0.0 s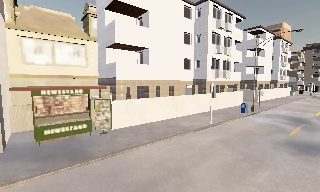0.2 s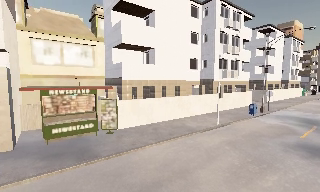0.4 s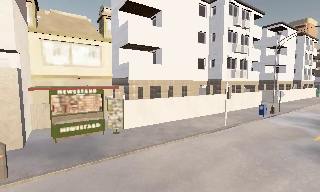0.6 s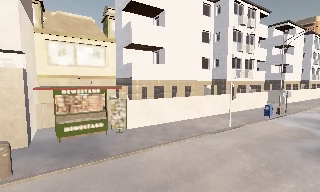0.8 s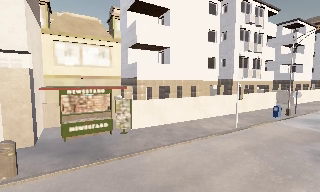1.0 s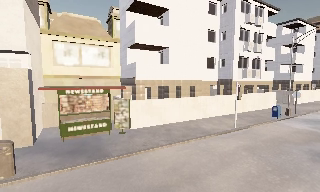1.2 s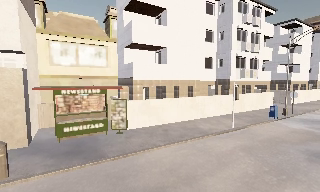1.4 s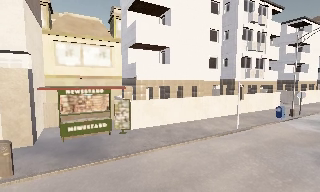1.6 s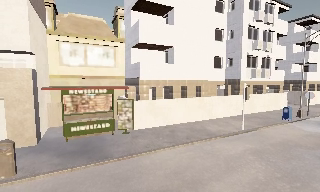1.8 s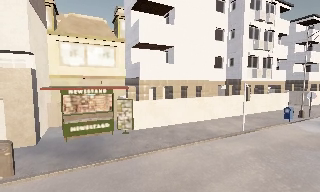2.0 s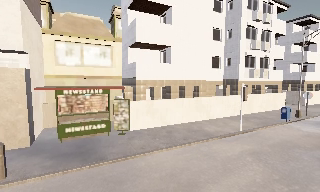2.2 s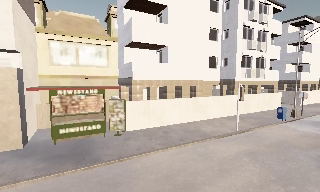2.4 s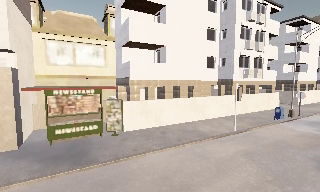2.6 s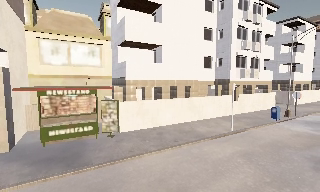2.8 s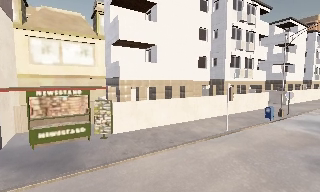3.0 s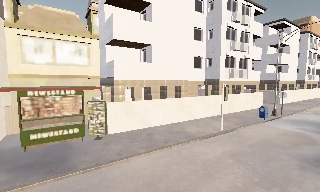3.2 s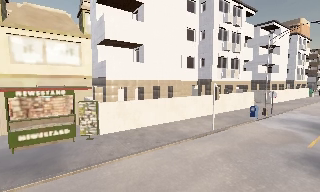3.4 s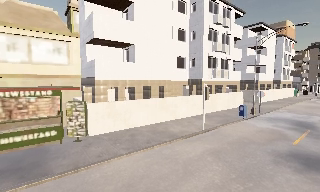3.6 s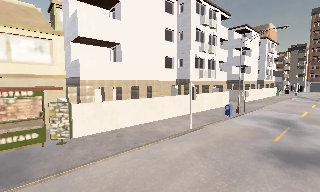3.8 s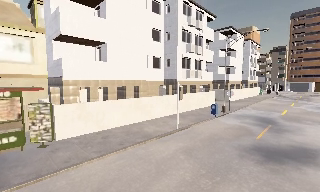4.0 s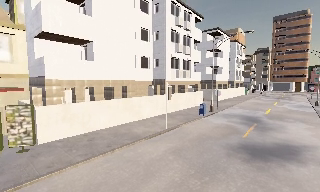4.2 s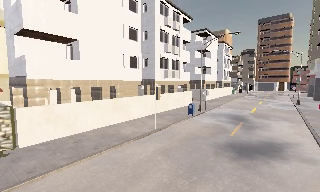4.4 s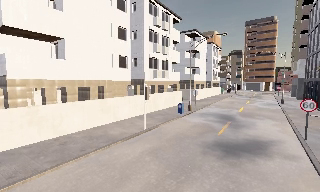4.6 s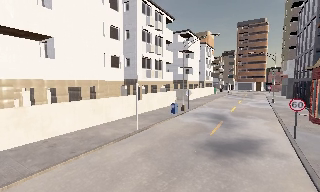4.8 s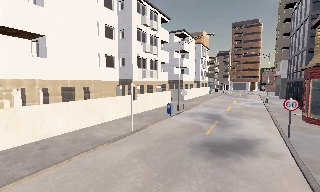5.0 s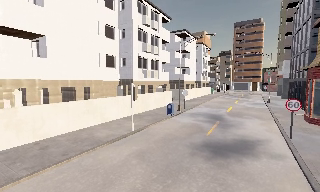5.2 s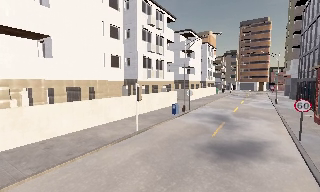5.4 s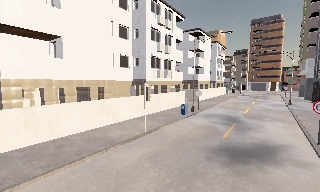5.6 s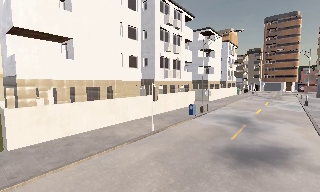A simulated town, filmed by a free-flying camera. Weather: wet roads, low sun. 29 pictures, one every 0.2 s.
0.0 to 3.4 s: The camera travels to its right and forward, about 1.5 m, so close, fixed things drift to the left.
3.4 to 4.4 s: The camera swings to its right by about 20 degrees, and the scene slides to the left.
4.4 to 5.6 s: The camera shifts only a little, or ends up much as it began.
The film runs forward here.
